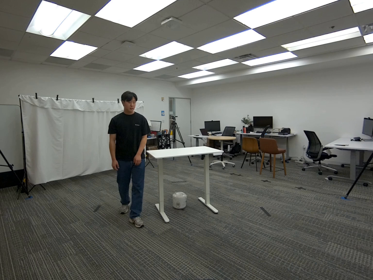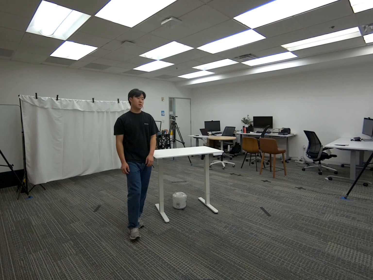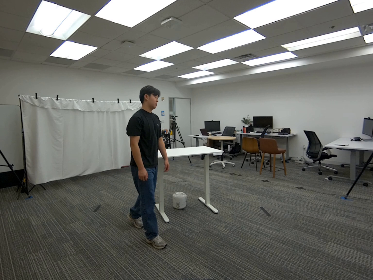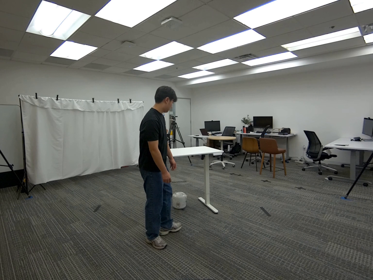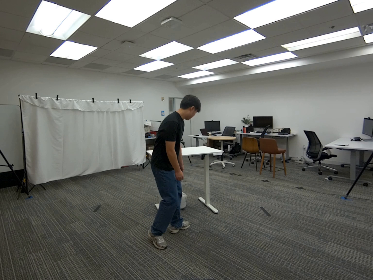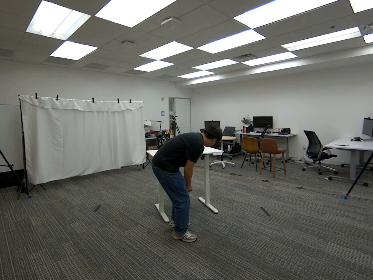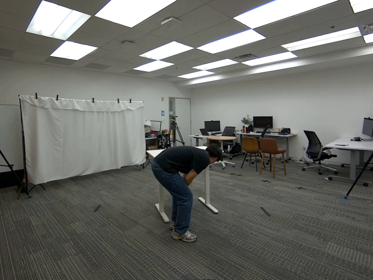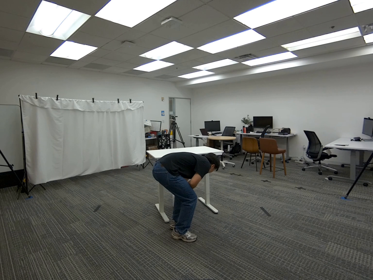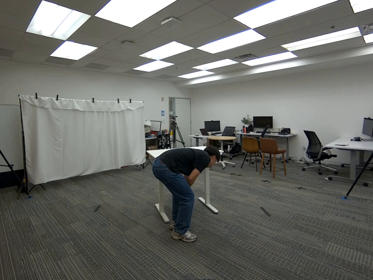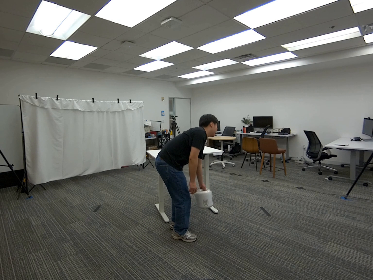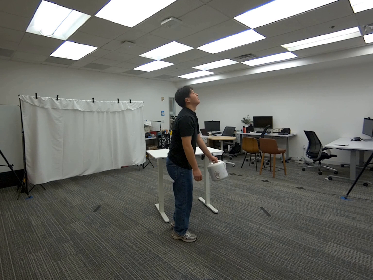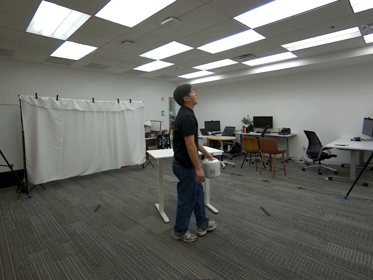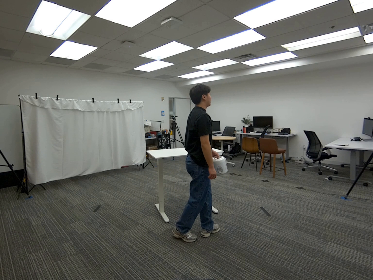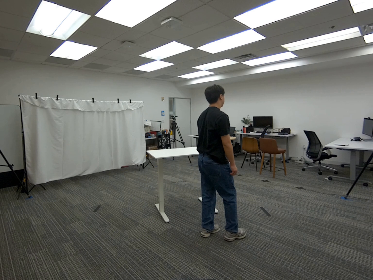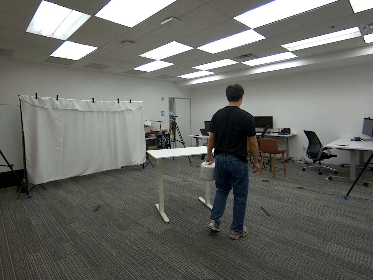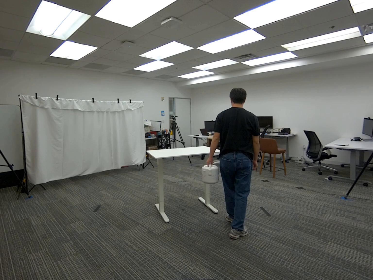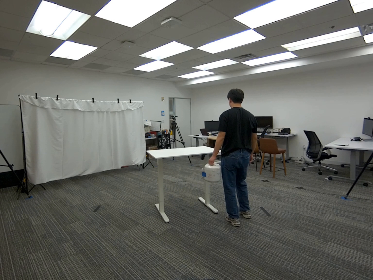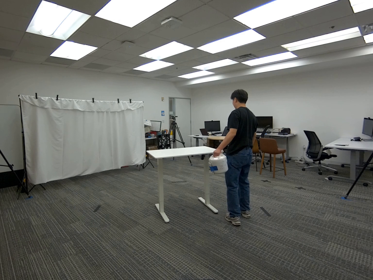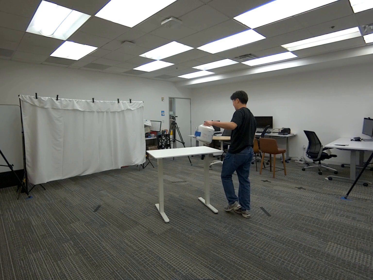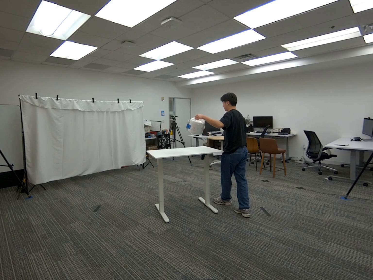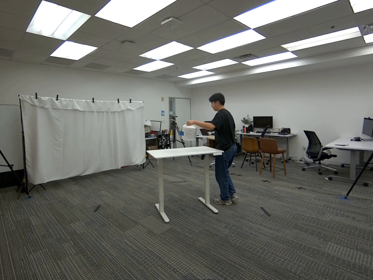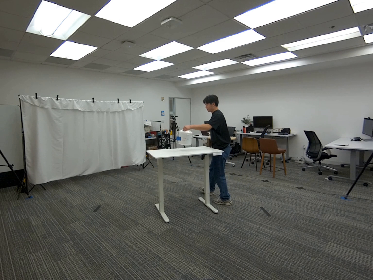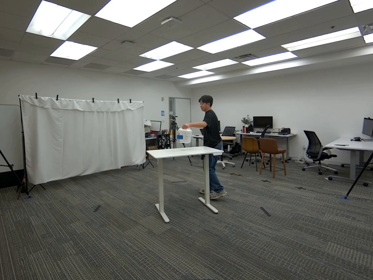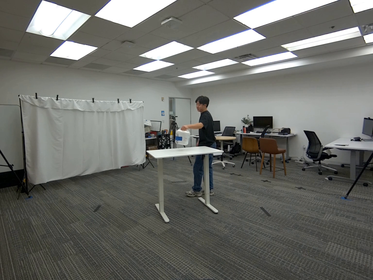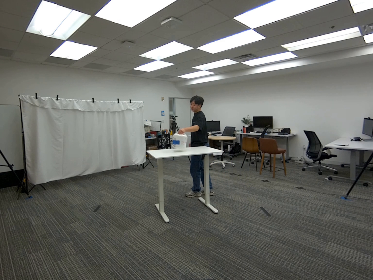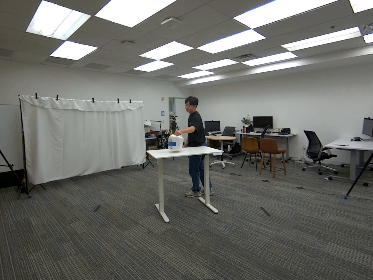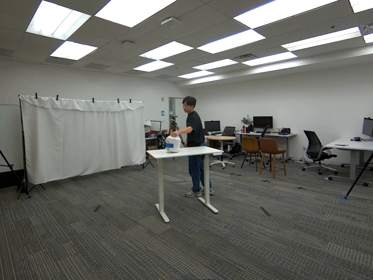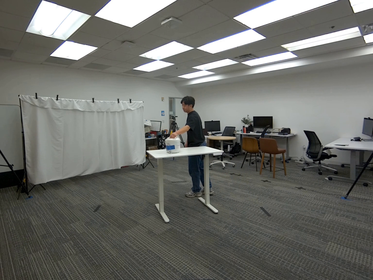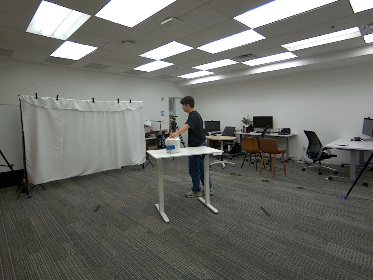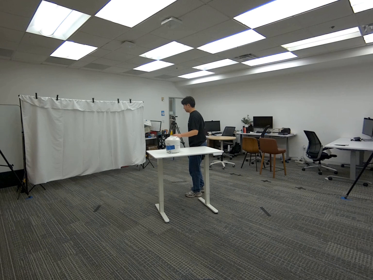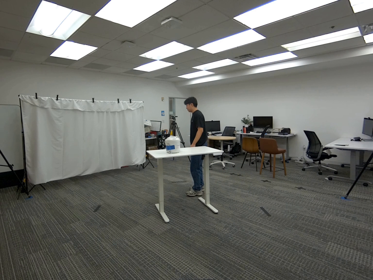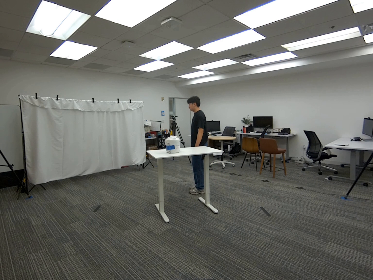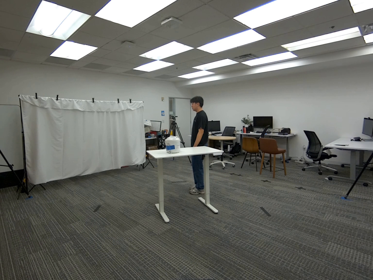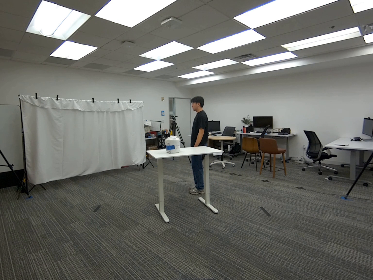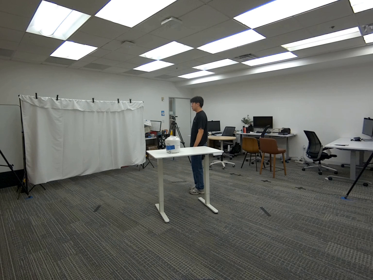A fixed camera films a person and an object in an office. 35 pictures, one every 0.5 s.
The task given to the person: Walk over to the rice cooker under the white desk and use your left hand to pick up the rice cooker and place on the white desk.
